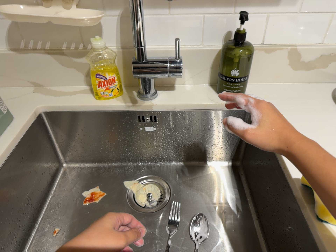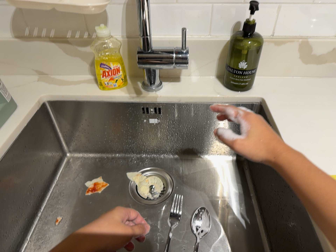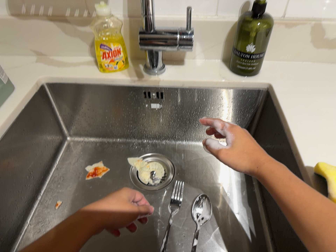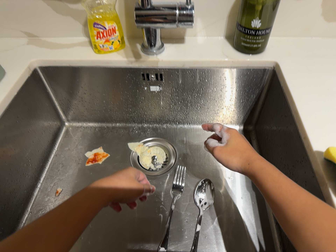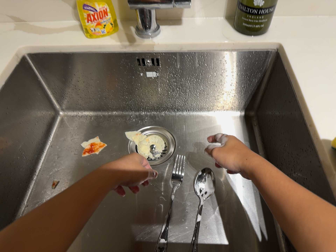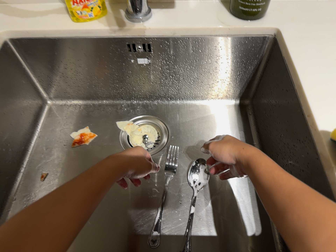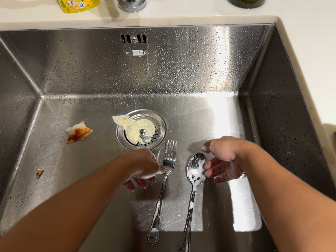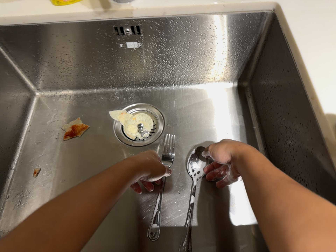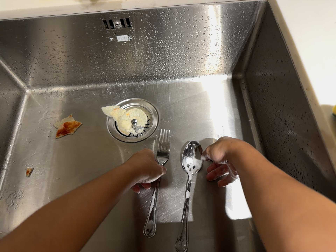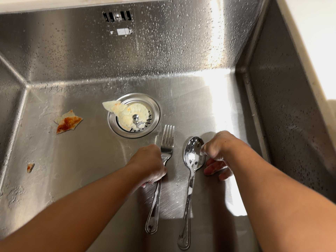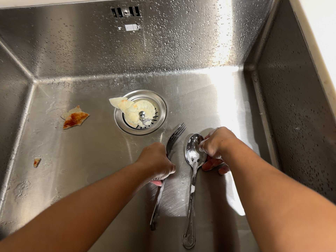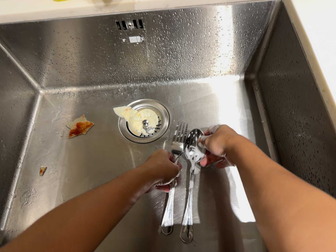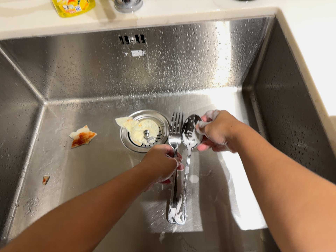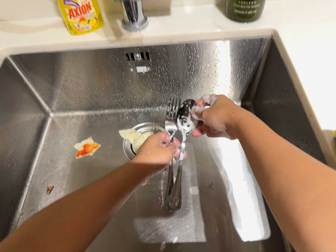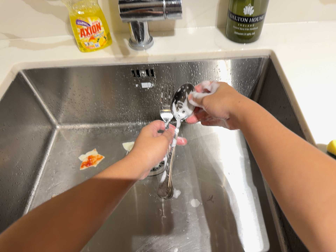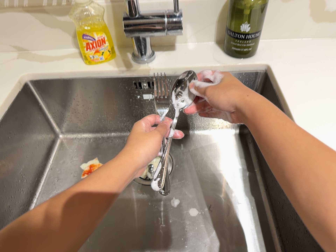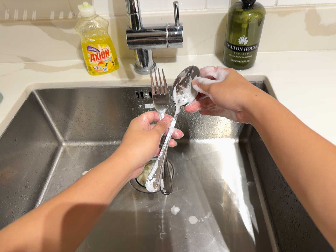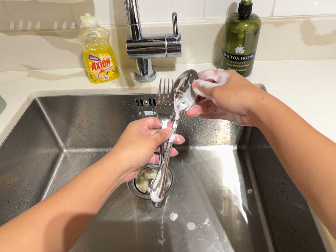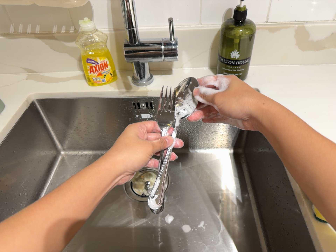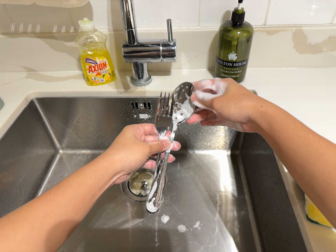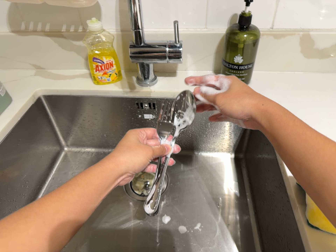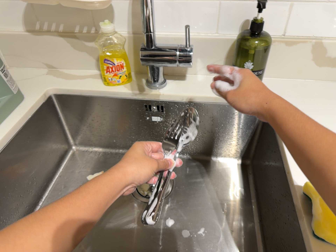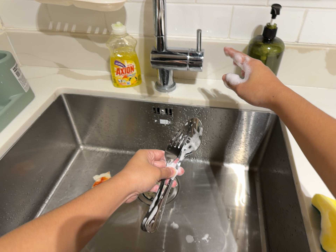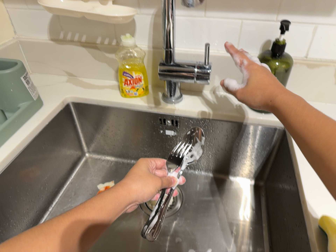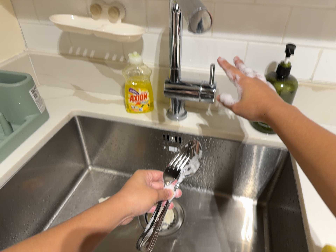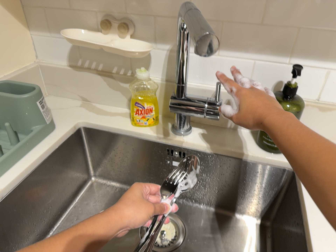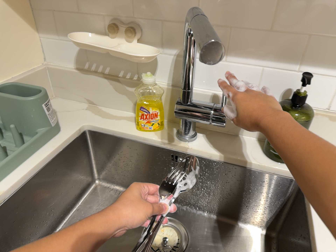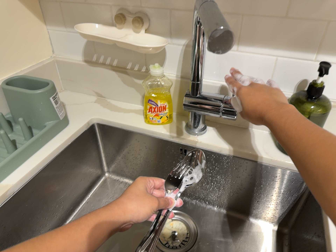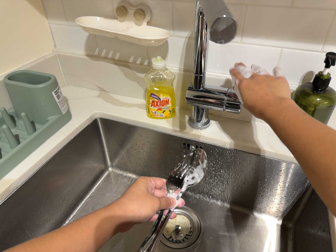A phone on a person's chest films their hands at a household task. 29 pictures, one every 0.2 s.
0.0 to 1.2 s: The camera travels forward, about 12 cm, so what stands in front looms larger. Its aim tips toward the bottom of its view by about 20 degrees, and the scene shifts upward.
1.2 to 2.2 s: The camera shifts only a little, or ends up much as it began.
2.2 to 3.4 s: The camera travels backward, about 10 cm, so what stands in front gets smaller. Its aim tips toward the top of its view by about 15 degrees, and the scene shifts downward.
3.4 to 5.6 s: The camera pans to its left by about 15 degrees. It rolls about its line of sight by about 15 degrees, and the scene rotates clockwise.
The film runs forward here.
